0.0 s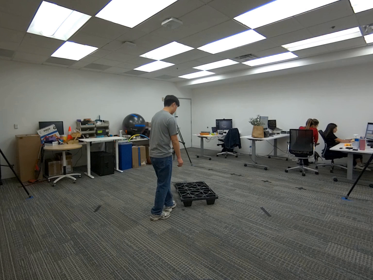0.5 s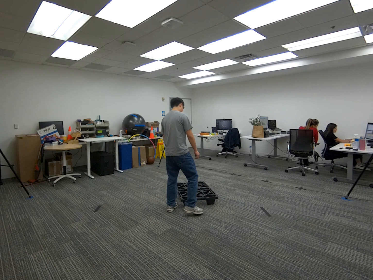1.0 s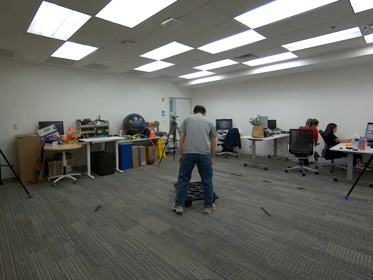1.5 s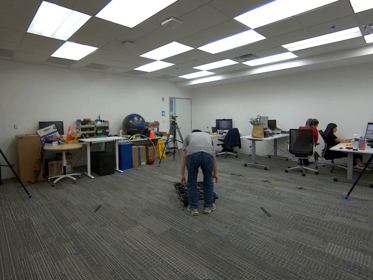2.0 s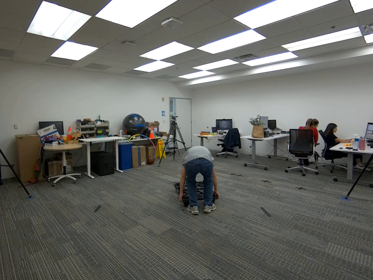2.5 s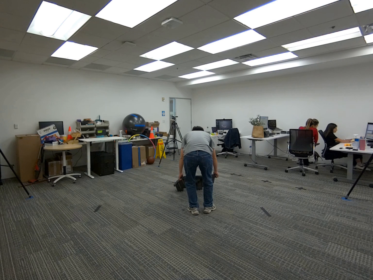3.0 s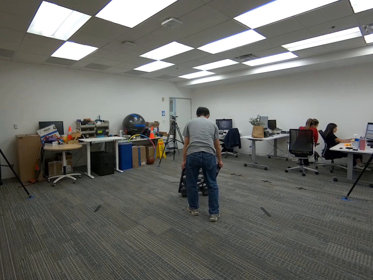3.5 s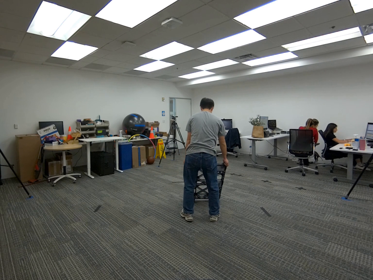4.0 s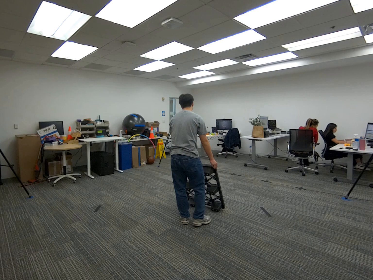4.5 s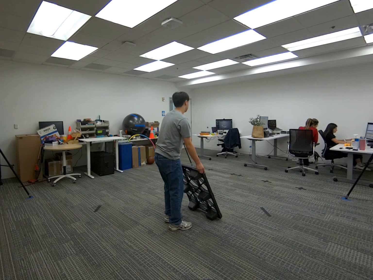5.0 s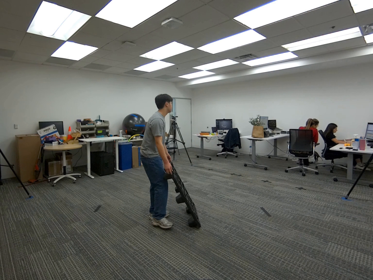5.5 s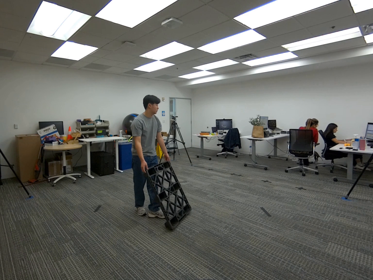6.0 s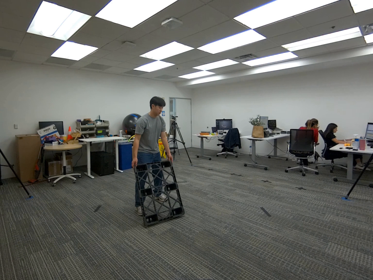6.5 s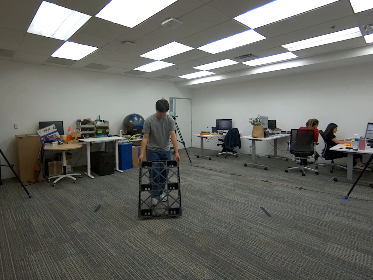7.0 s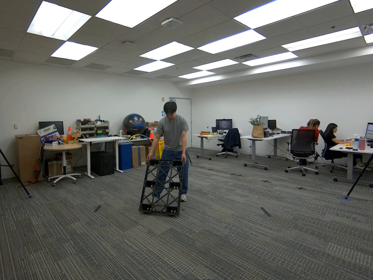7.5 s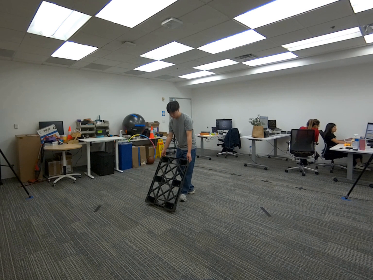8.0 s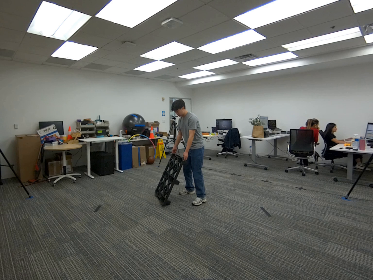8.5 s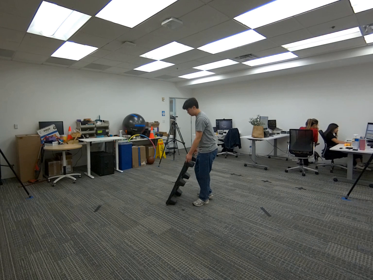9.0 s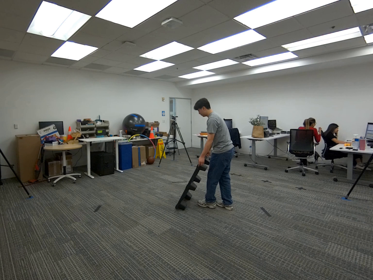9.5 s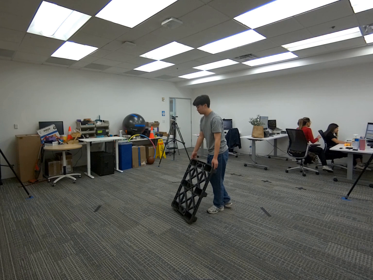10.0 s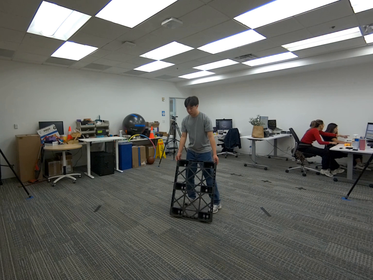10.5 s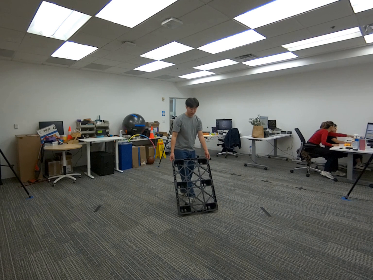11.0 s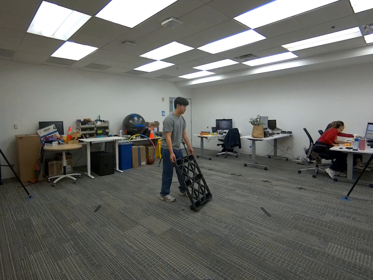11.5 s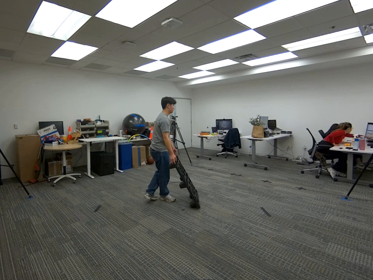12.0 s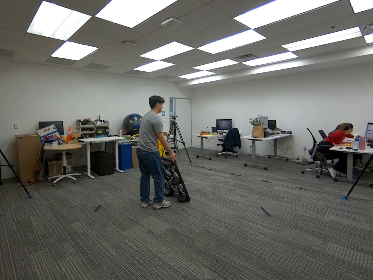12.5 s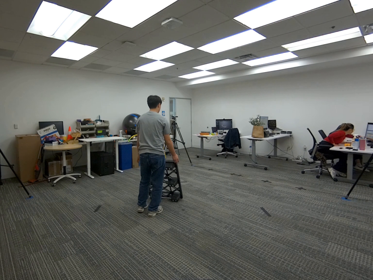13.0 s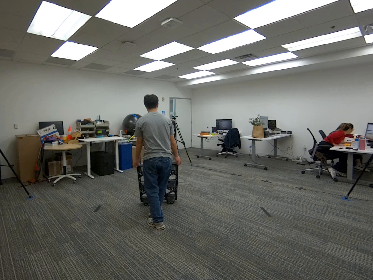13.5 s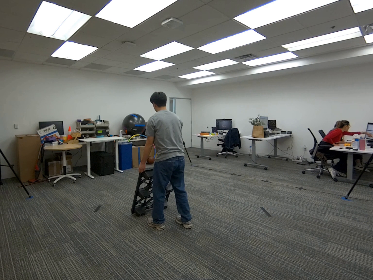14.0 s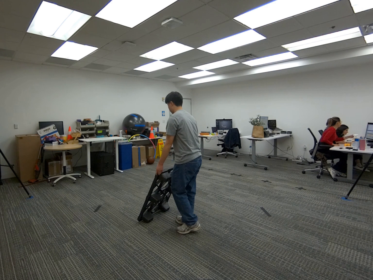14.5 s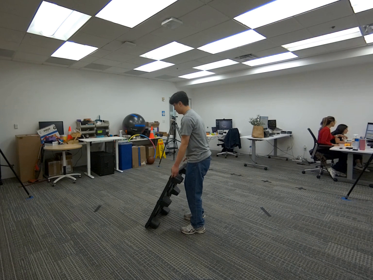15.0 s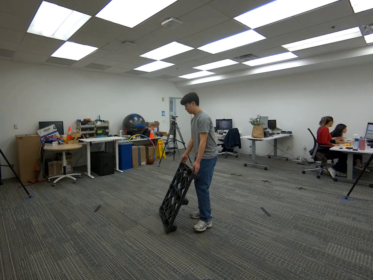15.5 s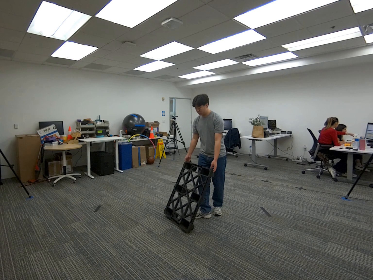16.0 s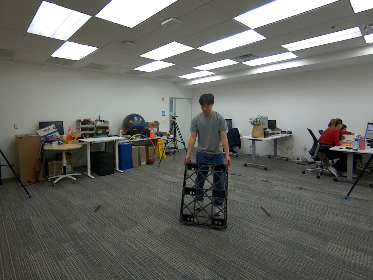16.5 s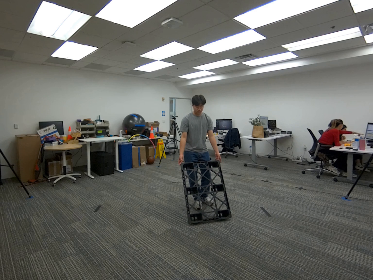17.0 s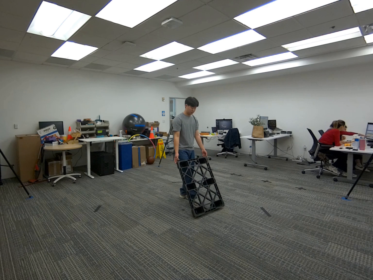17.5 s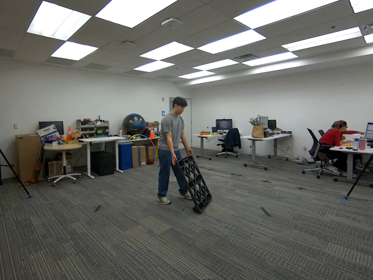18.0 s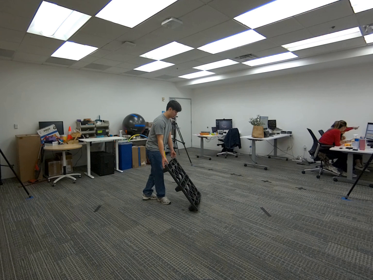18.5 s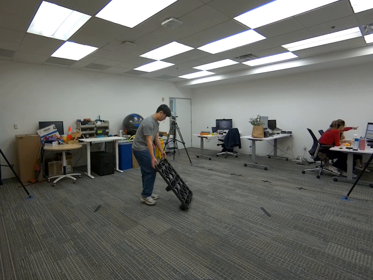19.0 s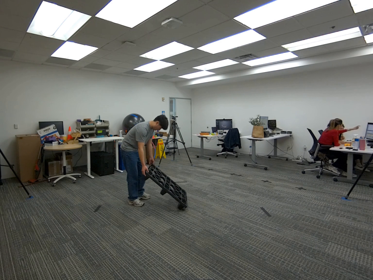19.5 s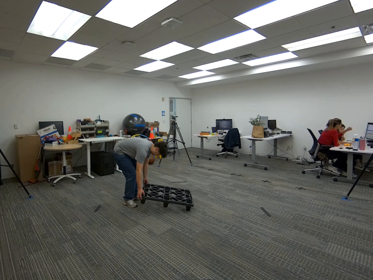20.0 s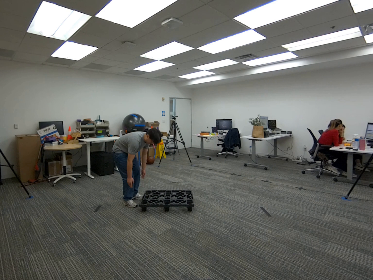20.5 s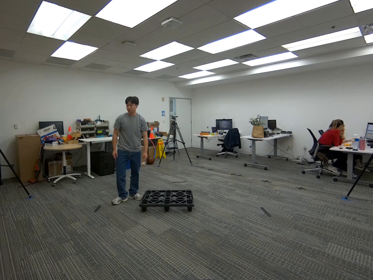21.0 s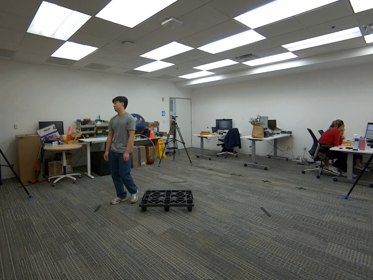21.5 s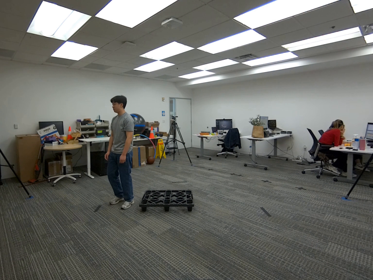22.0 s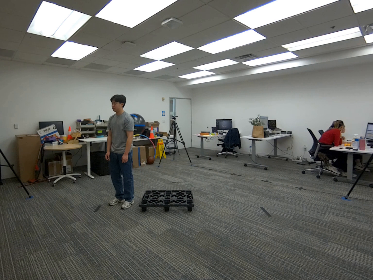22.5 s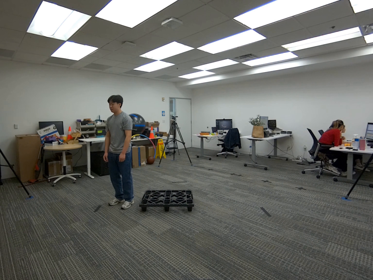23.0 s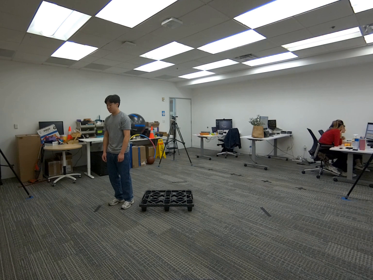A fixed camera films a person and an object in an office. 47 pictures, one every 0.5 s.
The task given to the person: Walk over to the platform on the ground and pull the platform towards you.
